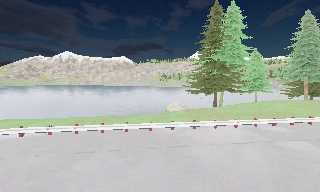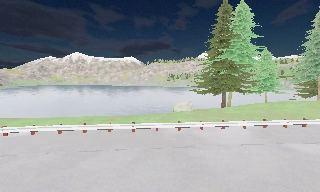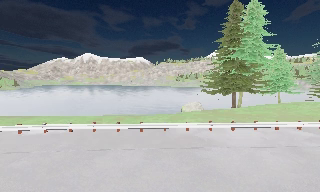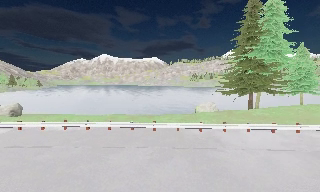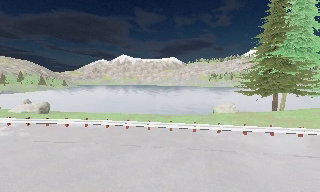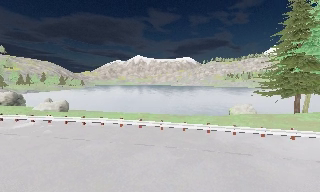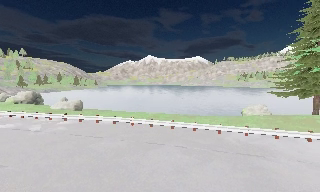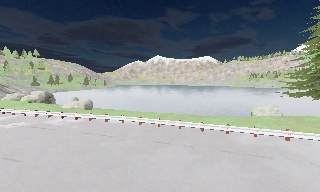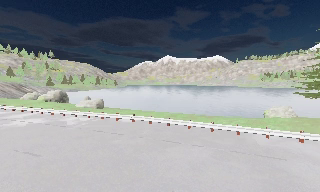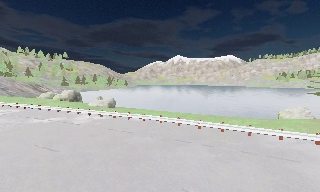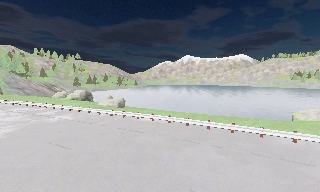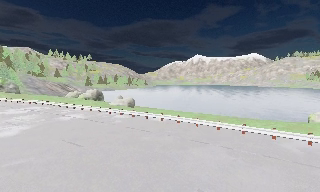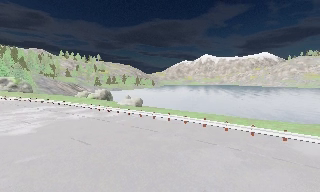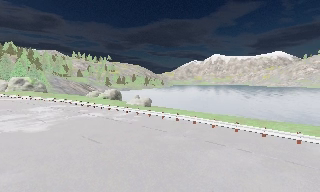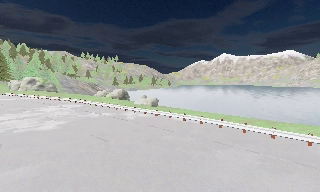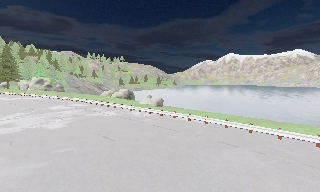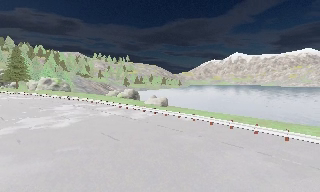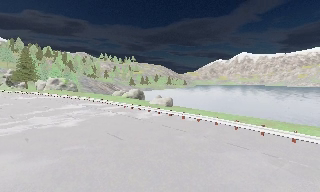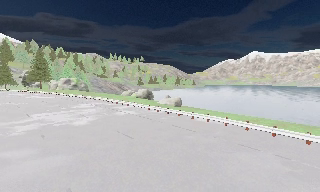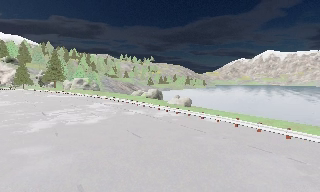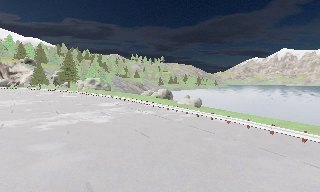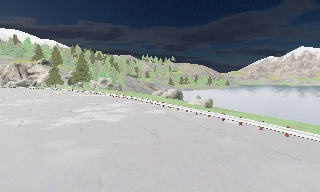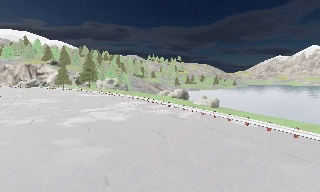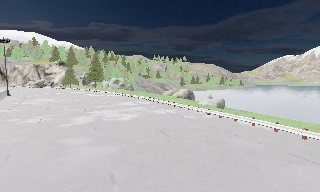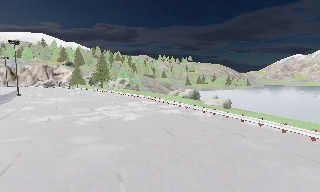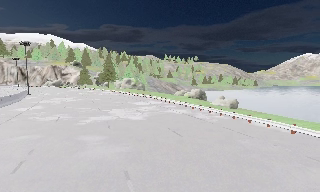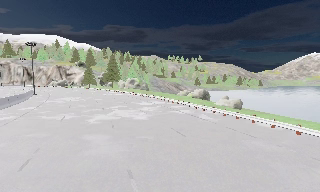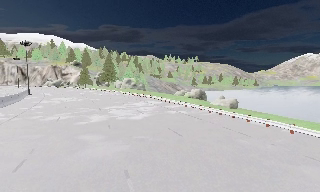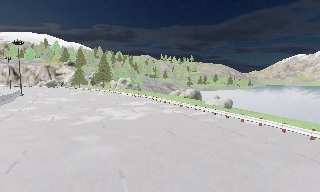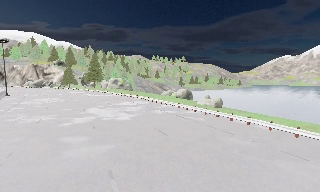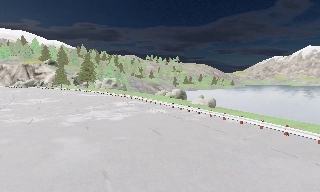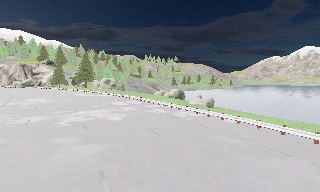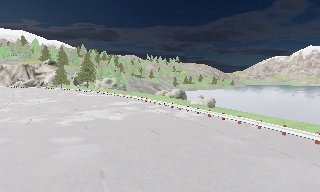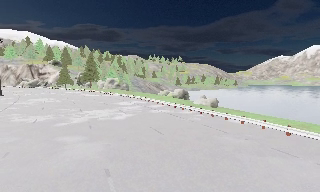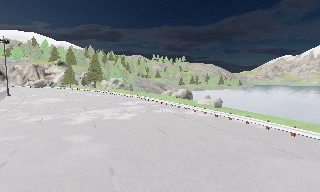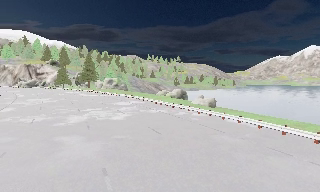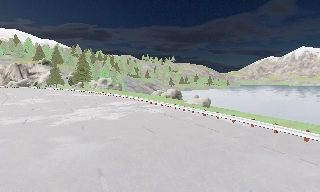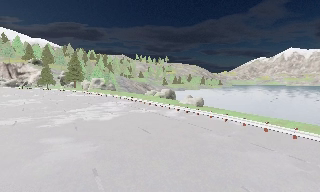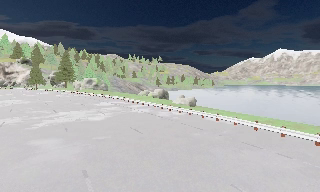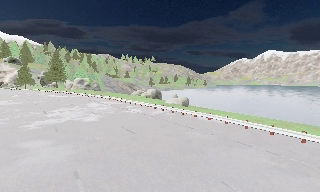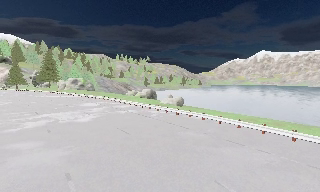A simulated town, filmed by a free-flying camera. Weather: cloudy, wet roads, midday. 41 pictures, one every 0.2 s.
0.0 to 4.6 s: The camera pans to its left, which is counterclockwise from overhead, by about 75 degrees. It travels backward and to its right, about 1 m.
4.6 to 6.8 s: The camera shifts only a little, or ends up much as it began.
6.8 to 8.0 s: The camera swings to its right by about 10 degrees, and the scene slides to the left.
The film runs backward here.
